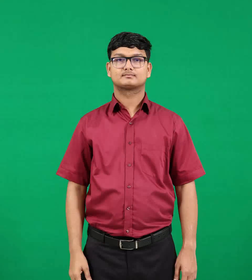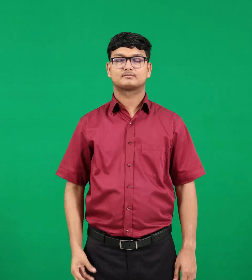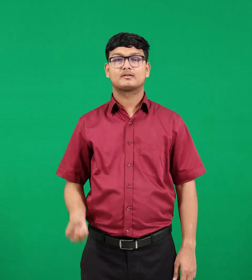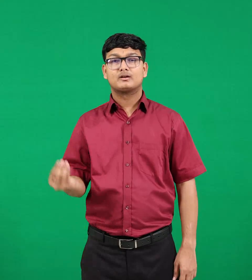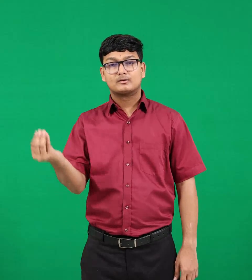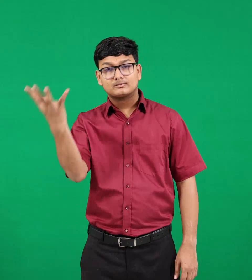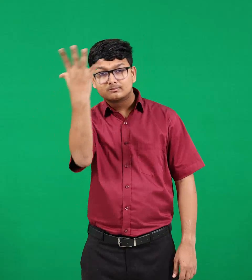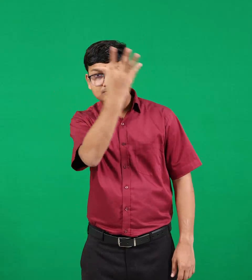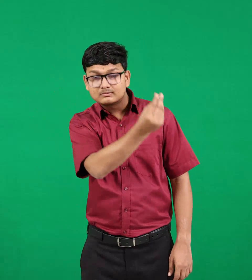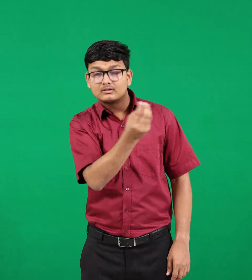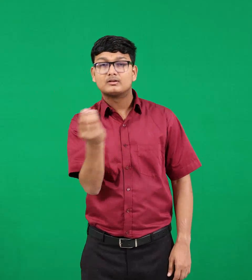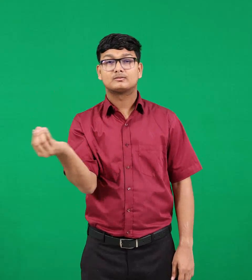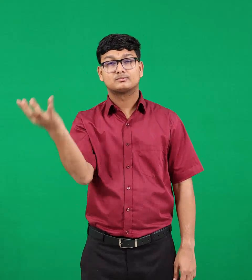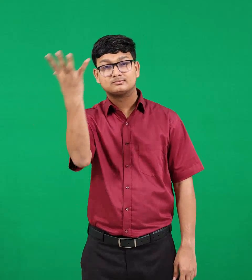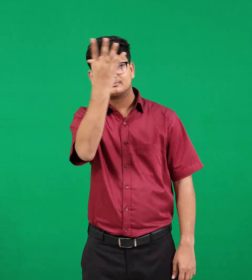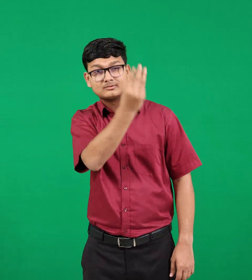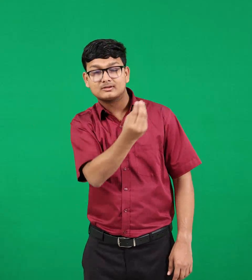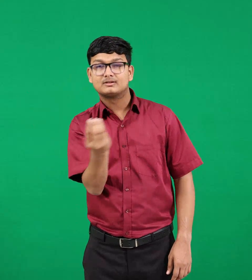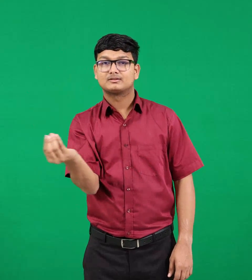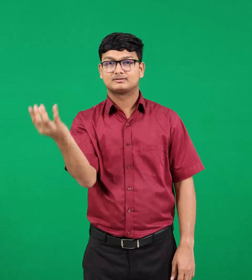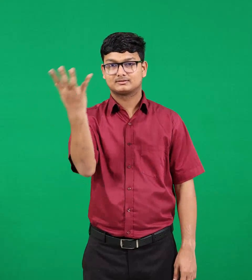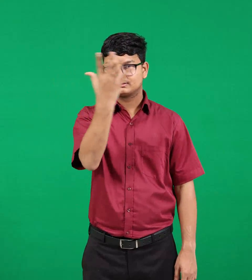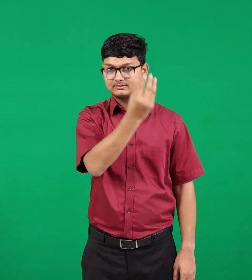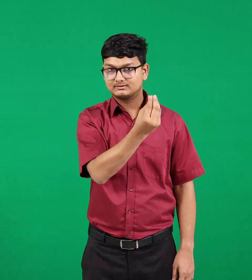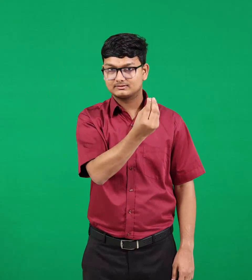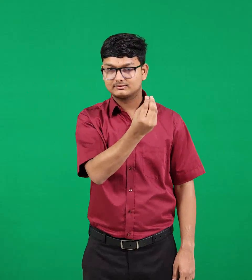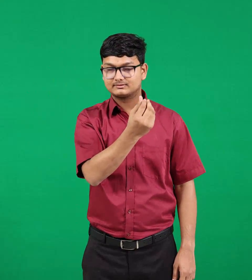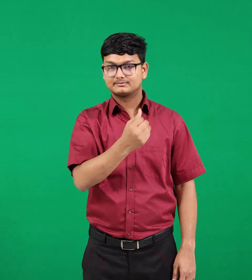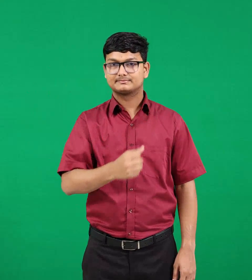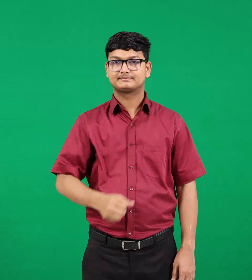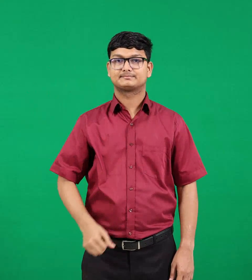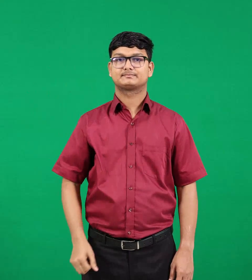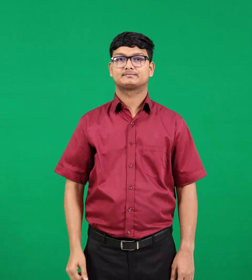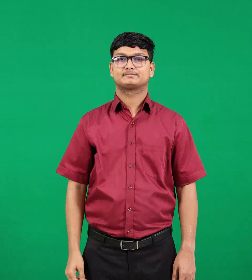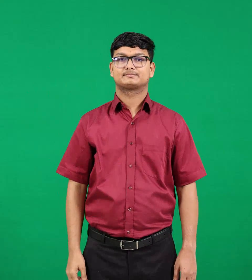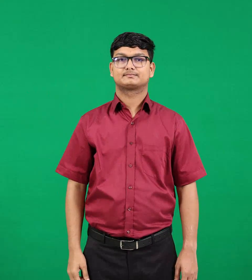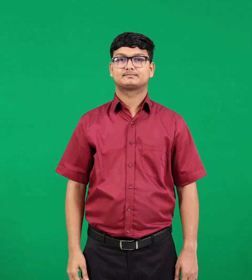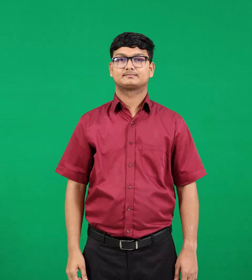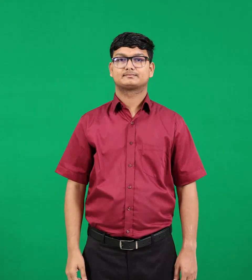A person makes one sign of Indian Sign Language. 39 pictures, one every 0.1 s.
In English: days
